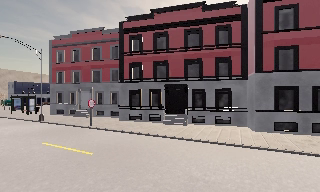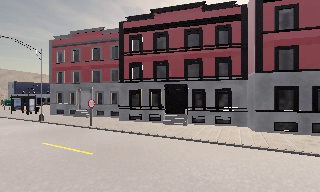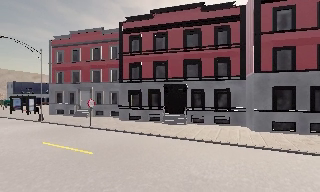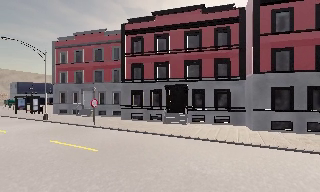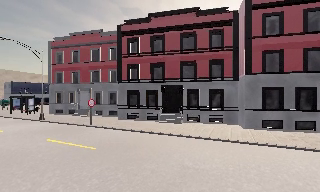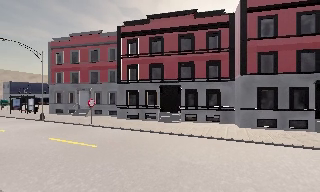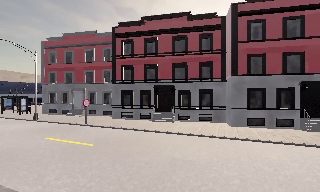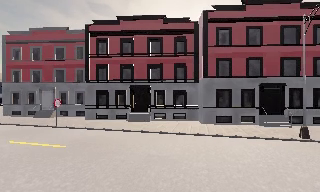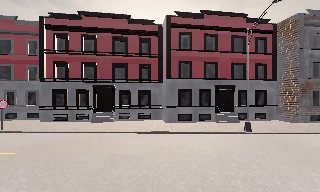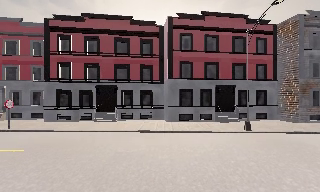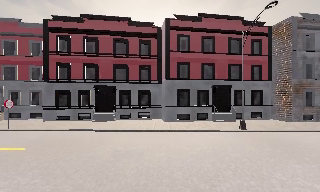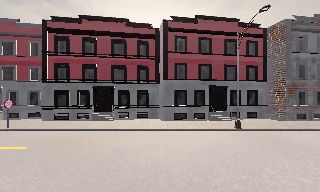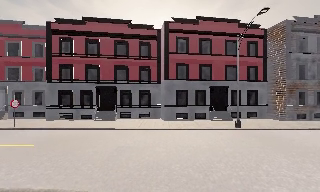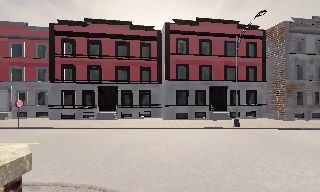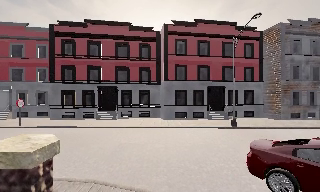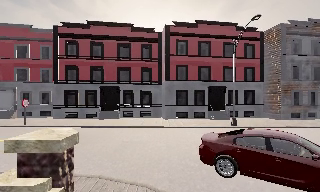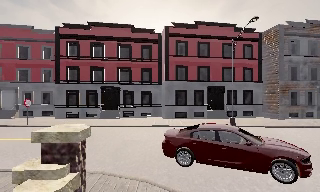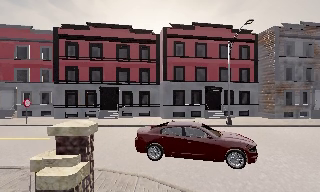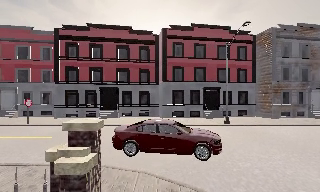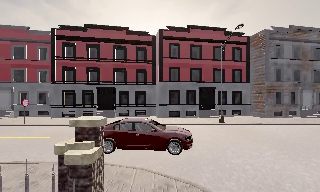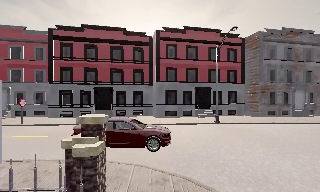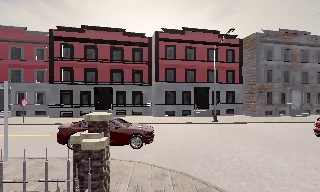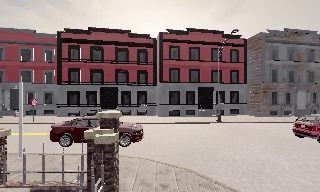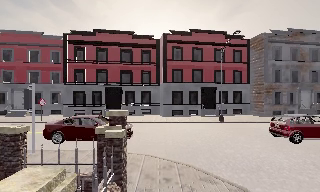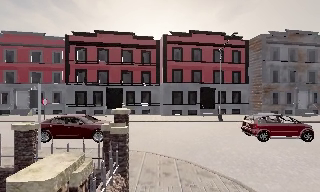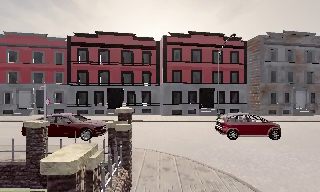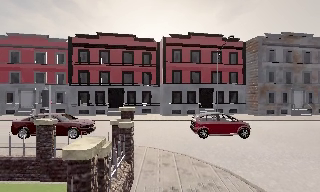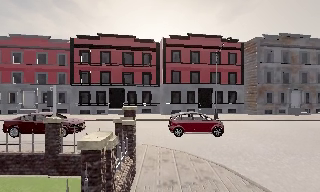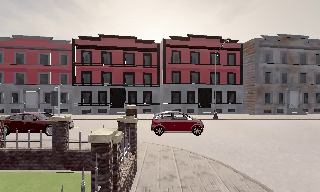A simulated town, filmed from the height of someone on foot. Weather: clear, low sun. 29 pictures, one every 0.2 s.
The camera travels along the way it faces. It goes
backward.
0.0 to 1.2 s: The camera travels backward, about 1.5 m, so what stands in front gets smaller. It gains speed.
1.2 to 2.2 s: The scene slides to the left, as the camera pans about 20 degrees to its right. It travels backward, about 1.5 m, so what stands in front gets smaller.
2.2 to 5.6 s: The camera travels backward, about 5 m, so what stands in front gets smaller.
The film runs backward here.
